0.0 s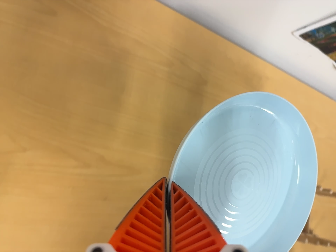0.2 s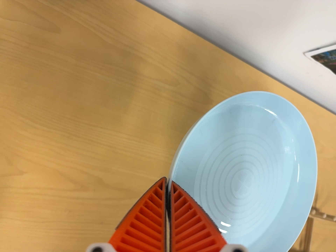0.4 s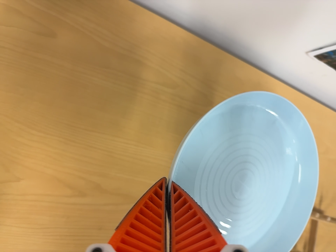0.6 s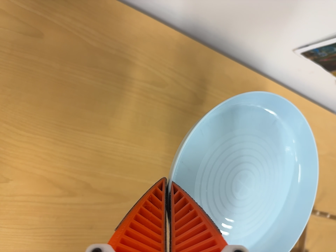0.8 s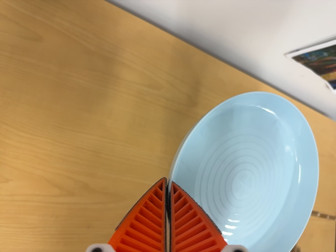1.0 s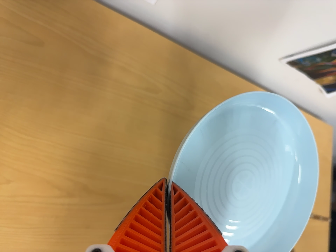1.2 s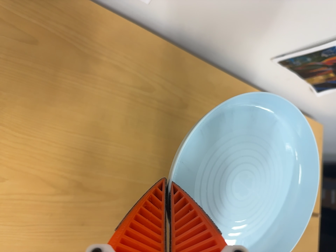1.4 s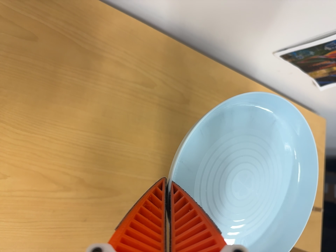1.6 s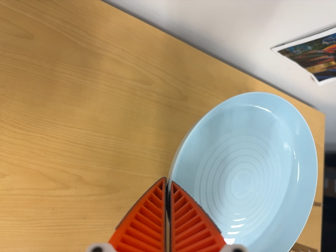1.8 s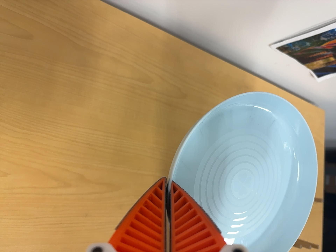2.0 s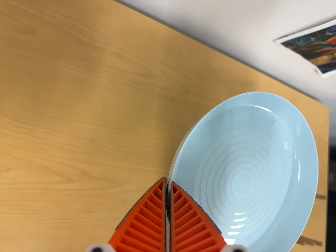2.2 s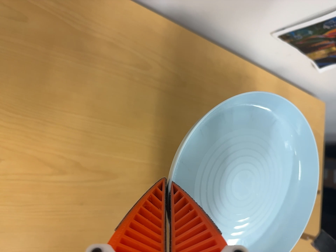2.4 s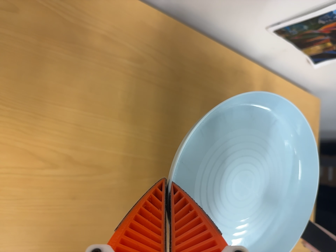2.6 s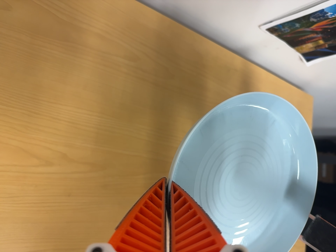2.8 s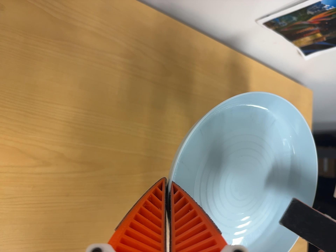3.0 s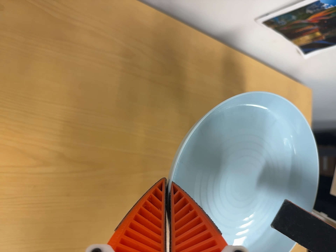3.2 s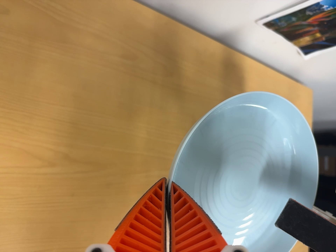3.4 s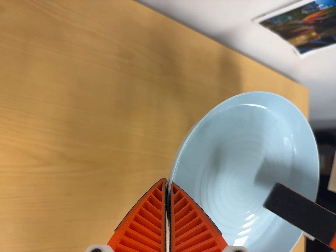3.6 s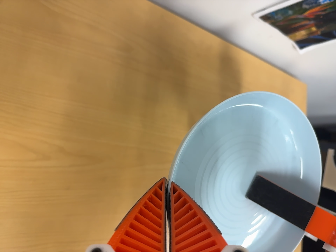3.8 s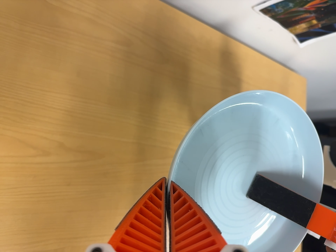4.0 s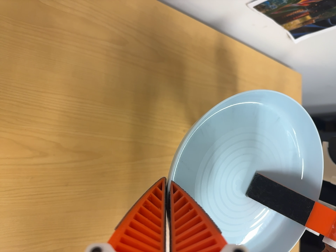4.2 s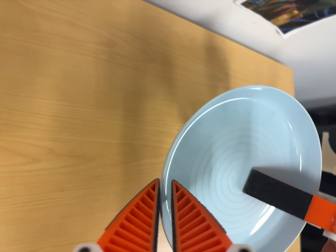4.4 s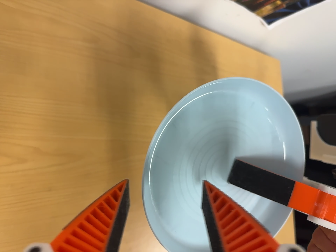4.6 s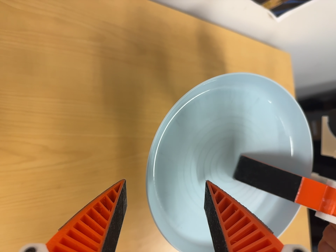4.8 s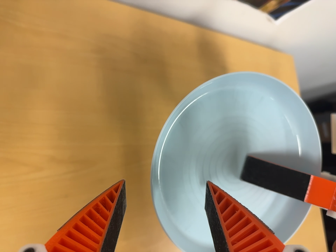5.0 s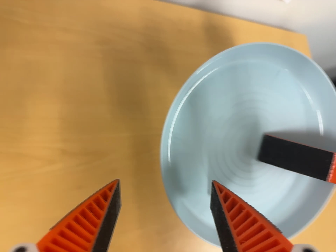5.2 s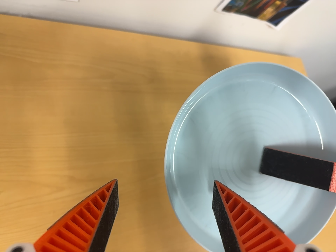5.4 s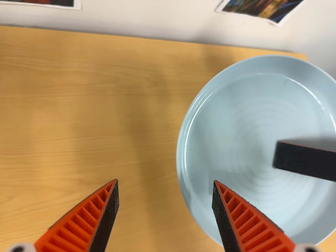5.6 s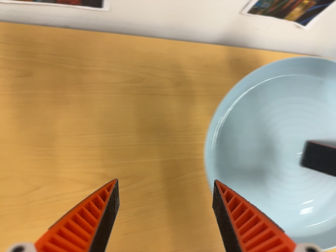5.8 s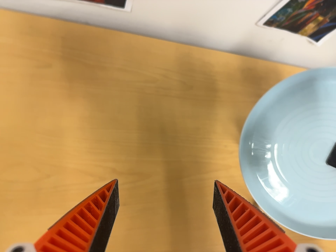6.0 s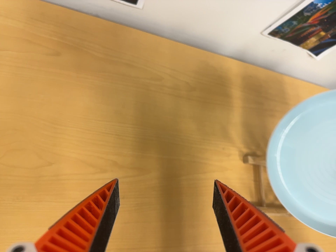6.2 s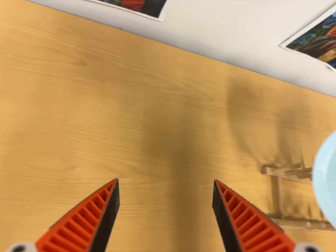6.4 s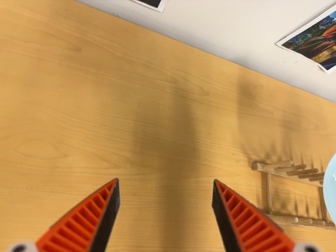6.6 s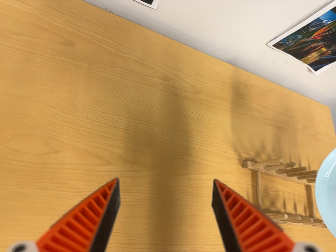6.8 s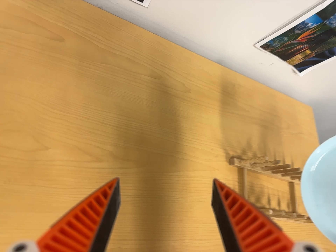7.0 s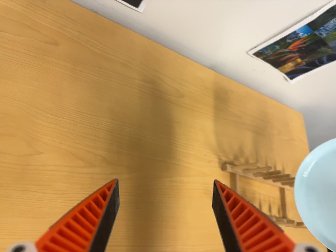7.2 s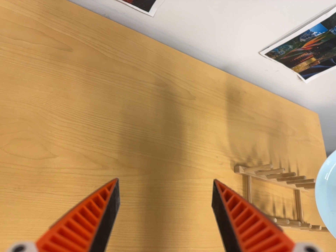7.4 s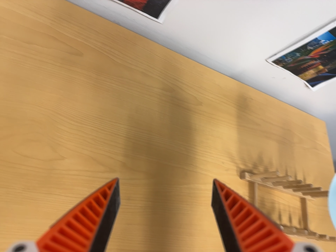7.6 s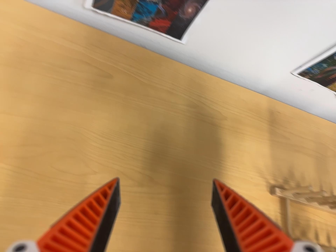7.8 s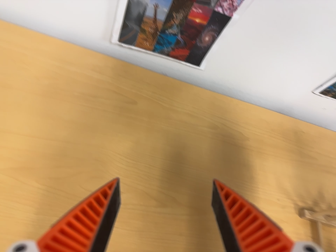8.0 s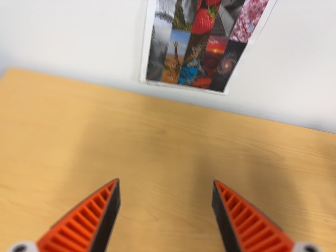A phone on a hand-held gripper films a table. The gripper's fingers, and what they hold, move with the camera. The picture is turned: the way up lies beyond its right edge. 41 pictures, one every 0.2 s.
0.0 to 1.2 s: The camera travels toward the top of its view, about 5 cm, so close, fixed things drift downward.
1.2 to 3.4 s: The camera shifts only a little, or ends up much as it began.
3.4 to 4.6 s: The camera rolls about its line of sight by about 10 degrees, and the scene rotates counterclockwise.
4.6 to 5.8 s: The camera pans to its left by about 15 degrees. It travels toward the bottom of its view, about 6 cm. Its aim tips toward the top of its view by about 10 degrees.
5.8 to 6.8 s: The camera travels to its left, about 7 cm. It rolls about its line of sight by about 10 degrees, and the scene rotates clockwise.
6.8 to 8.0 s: The camera swings to its left by about 20 degrees, and the scene slides to the right. It travels backward, about 7 cm, so what stands in front gets smaller. Its aim tips toward the top of its view by about 20 degrees, and the scene shifts downward.
The film runs forward here.
